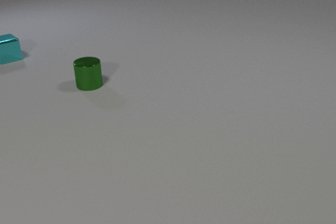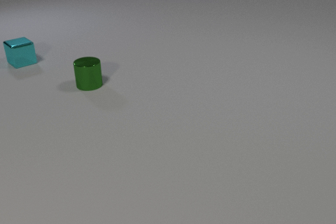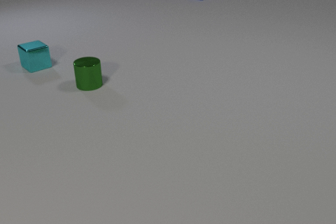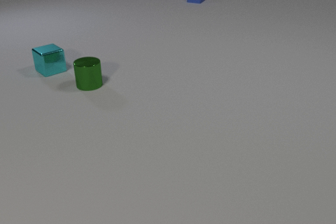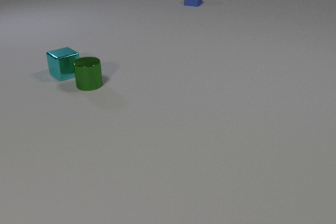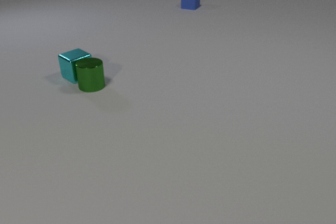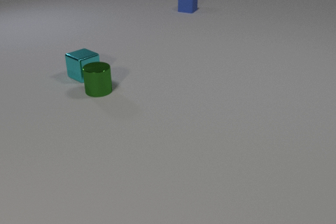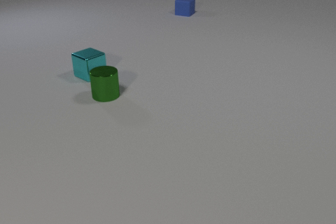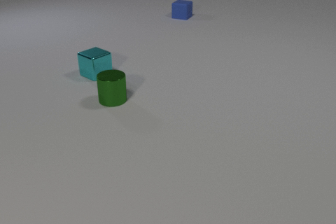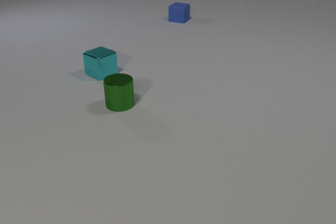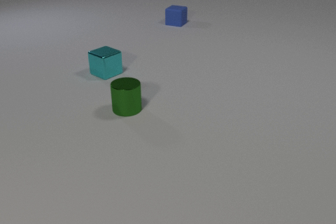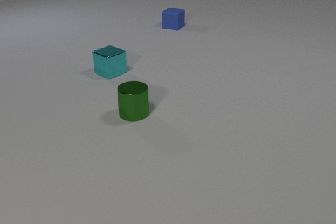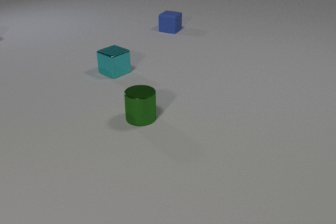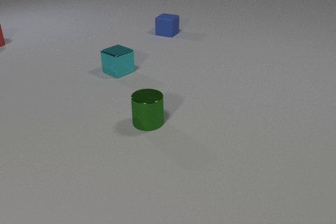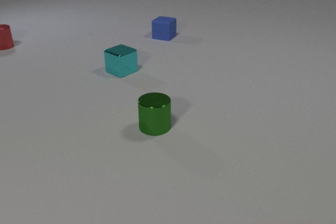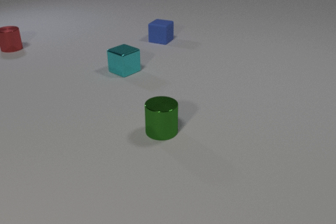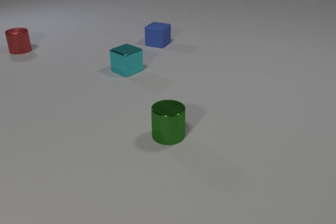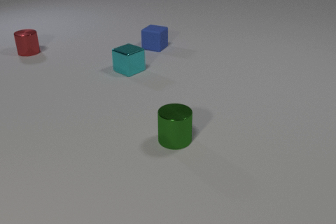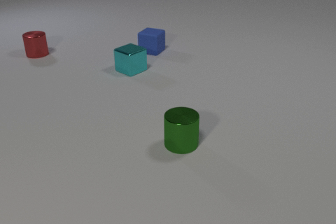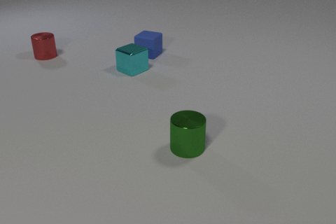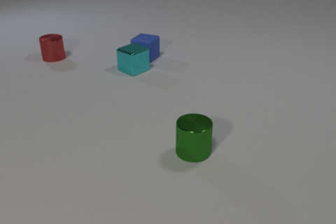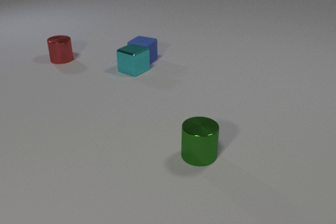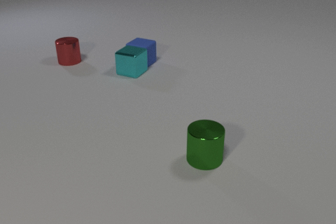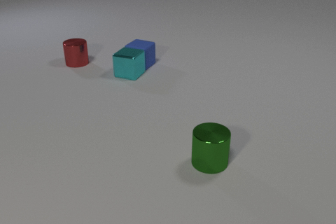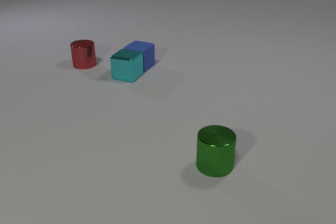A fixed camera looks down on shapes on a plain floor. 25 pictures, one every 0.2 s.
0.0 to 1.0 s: The cyan metal cube slides toward the camera and to the right. The blue rubber cube comes in at the top edge, slides toward the camera. The cyan metal cube and the green metal cylinder collide.
1.0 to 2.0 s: The cyan metal cube slides to the right. The green metal cylinder slides toward the camera and to the right. The blue rubber cube slides toward the camera.
2.0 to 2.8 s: The cyan metal cube slides to the right. The green metal cylinder slides toward the camera and to the right. The blue rubber cube slides toward the camera. The red metal cylinder comes in at the left edge, slides toward the camera and to the right.
2.8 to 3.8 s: The cyan metal cube slides to the right. The green metal cylinder slides toward the camera and to the right. The blue rubber cube slides toward the camera. The red metal cylinder slides toward the camera and to the right.
3.8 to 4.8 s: The cyan metal cube slides toward the camera, spins so that its near face slides to the right, counterclockwise seen from above. The green metal cylinder slides to the right and toward the camera. The blue rubber cube slides toward the camera. The red metal cylinder slides to the right and toward the camera. The cyan metal cube and the blue rubber cube collide.
How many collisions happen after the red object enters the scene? 1.
Are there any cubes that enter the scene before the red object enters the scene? yes.
What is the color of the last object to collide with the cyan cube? blue.
